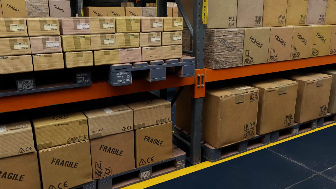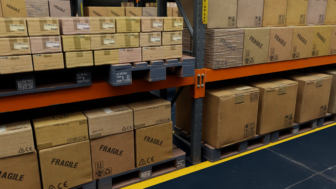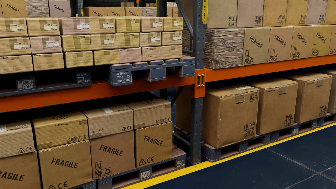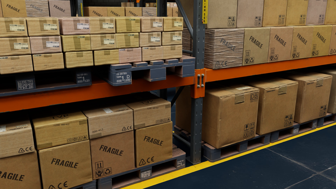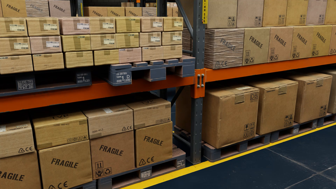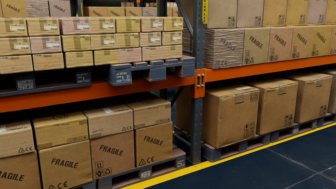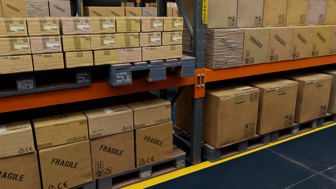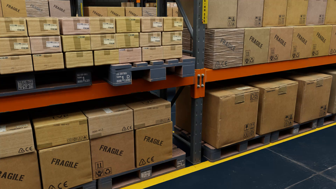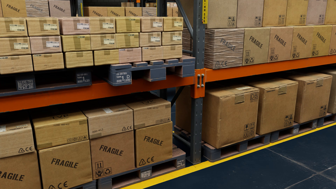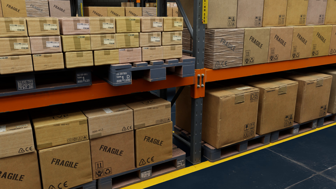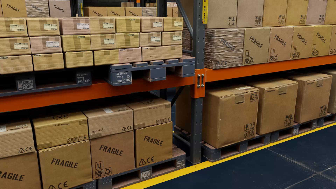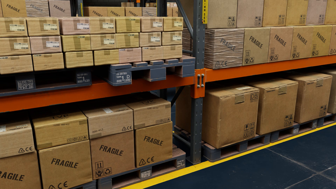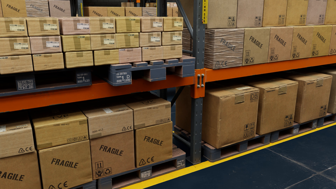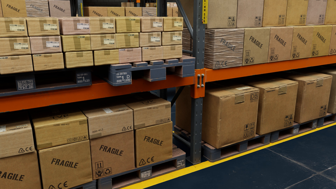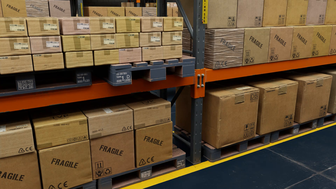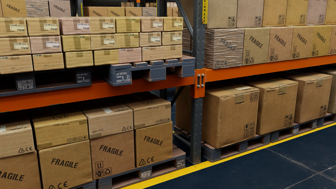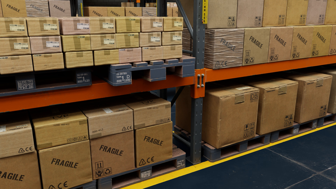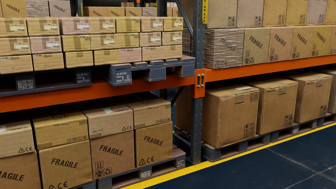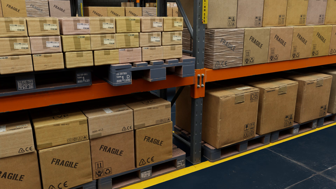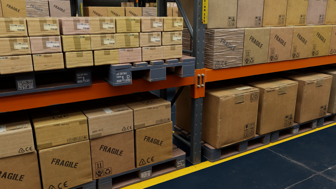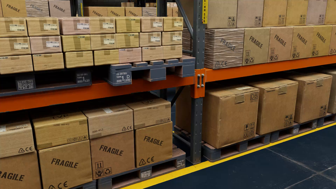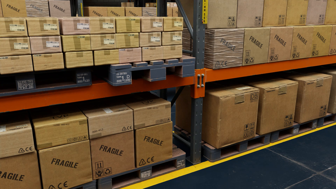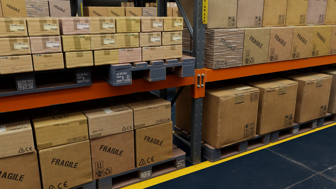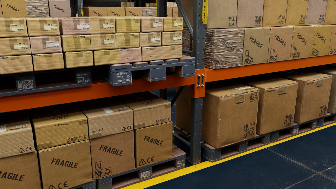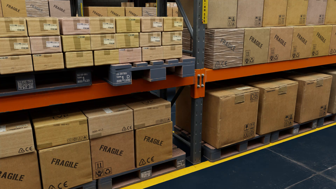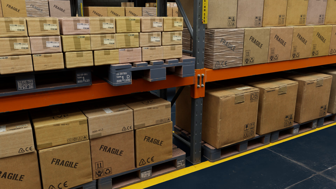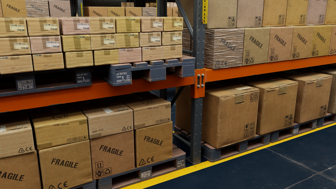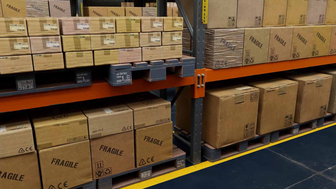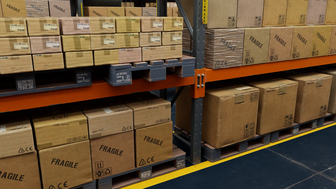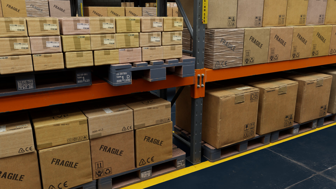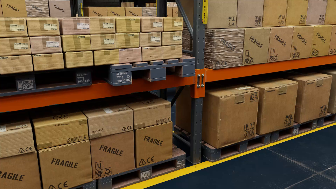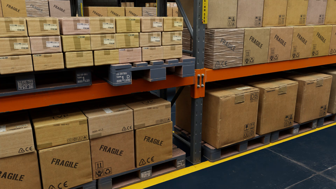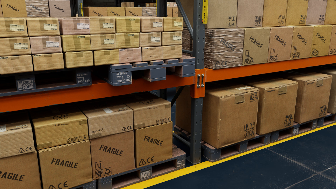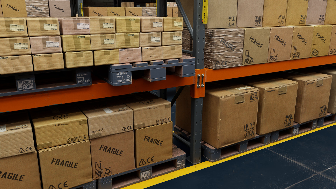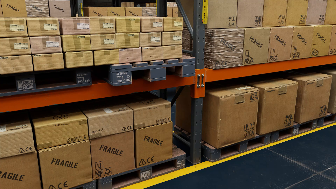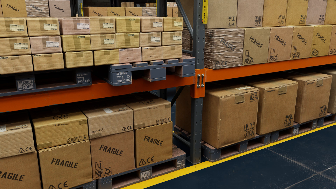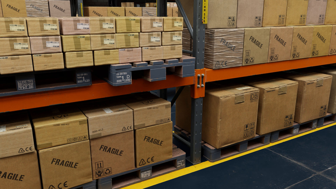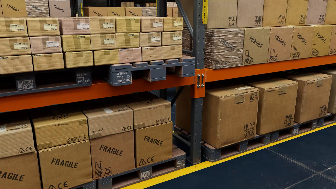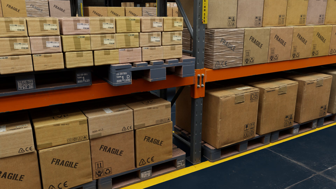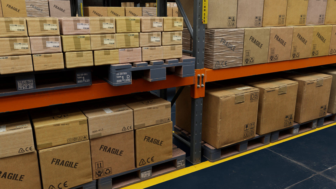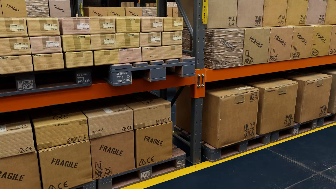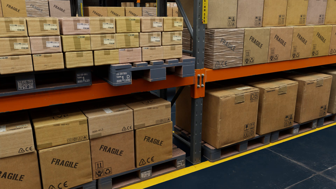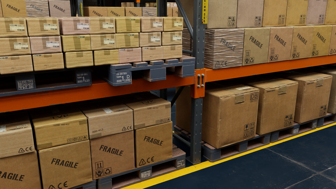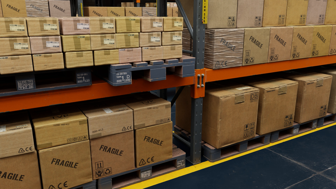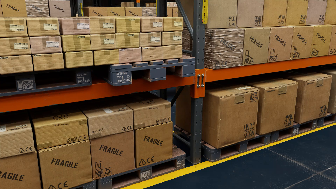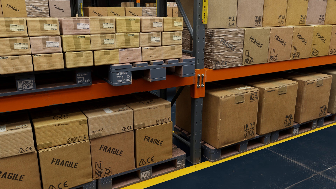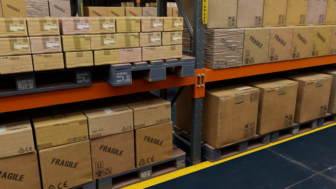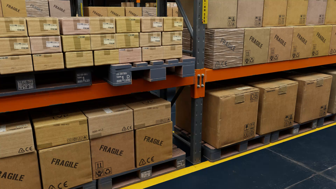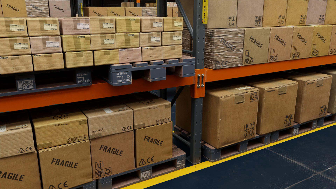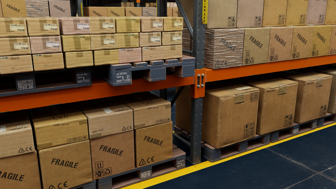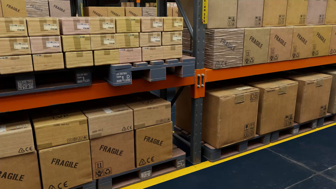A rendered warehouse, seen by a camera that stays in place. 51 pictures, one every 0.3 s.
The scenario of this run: A forklift runs into an object in its way.
